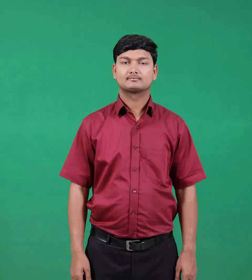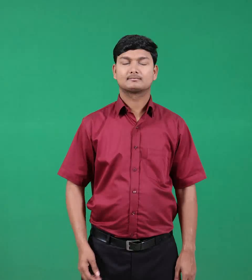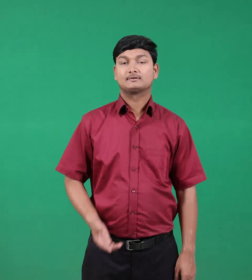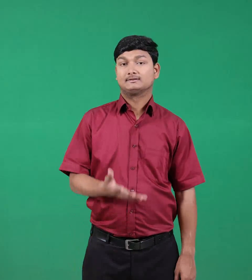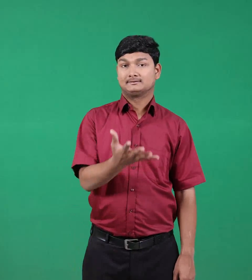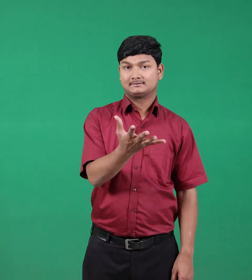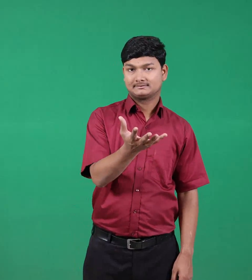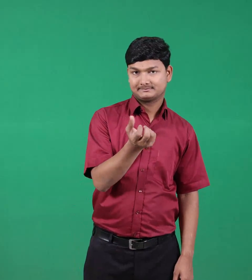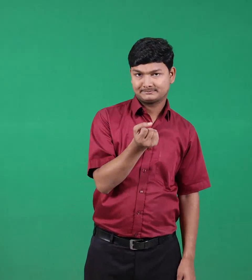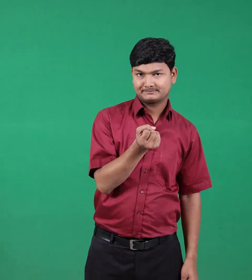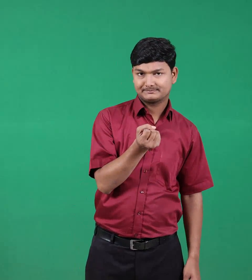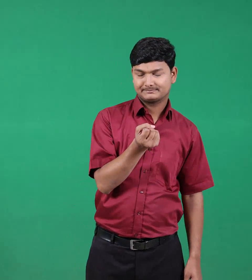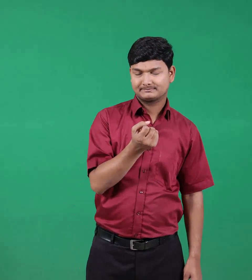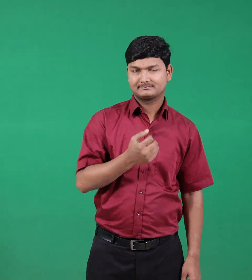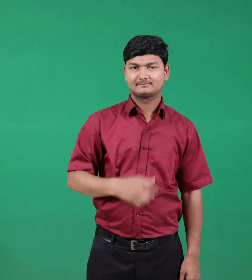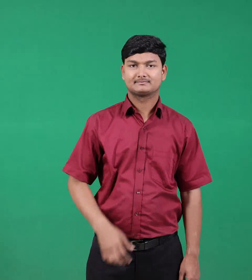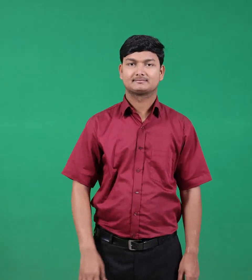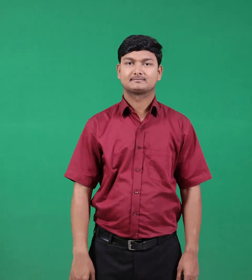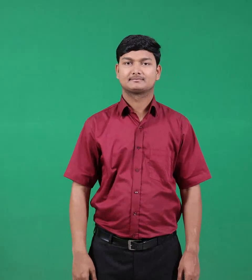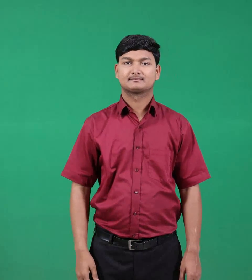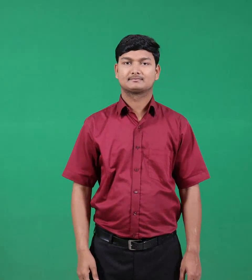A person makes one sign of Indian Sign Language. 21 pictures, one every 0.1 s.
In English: take
